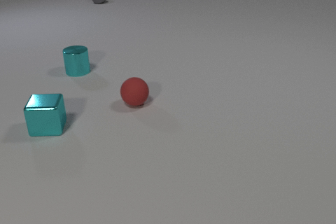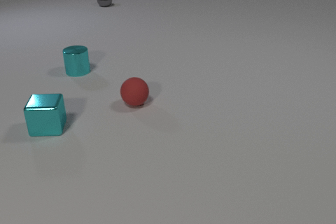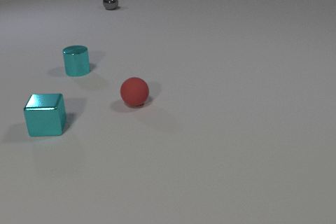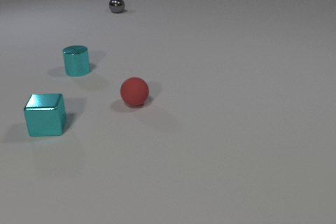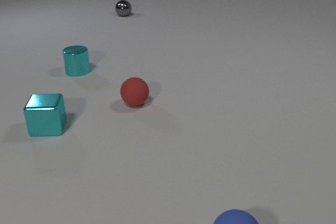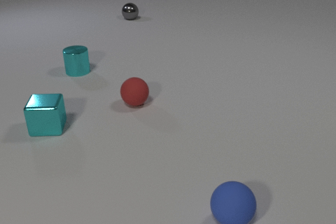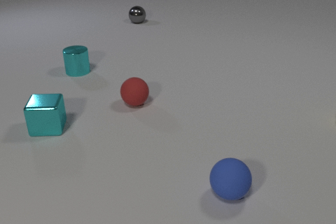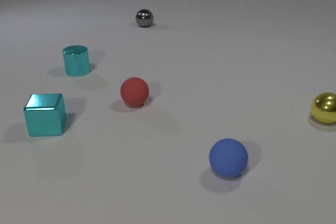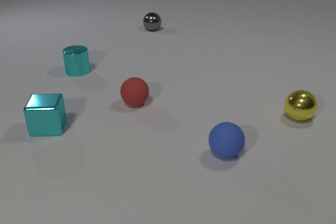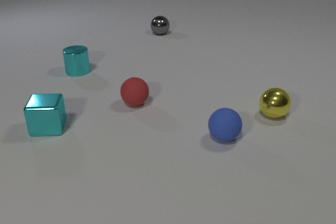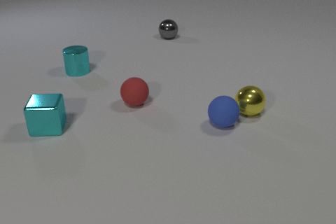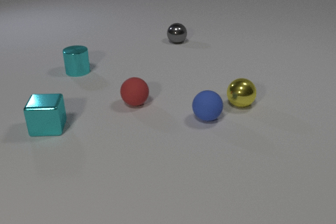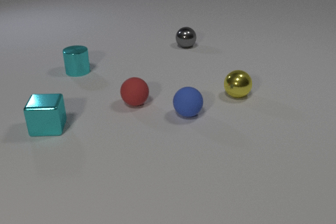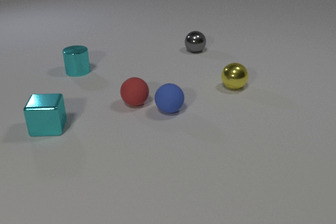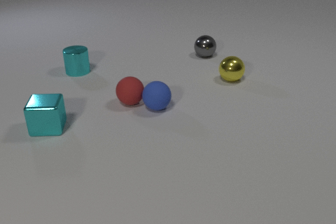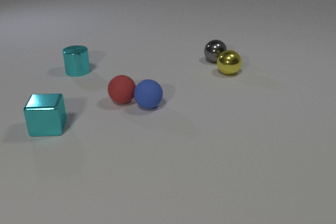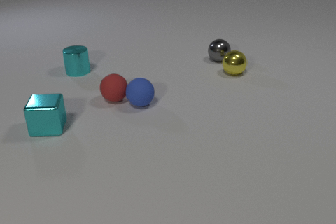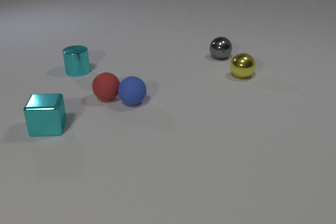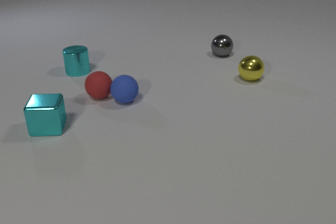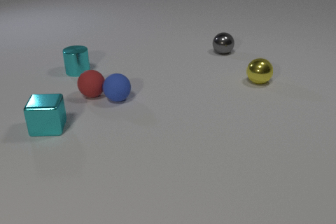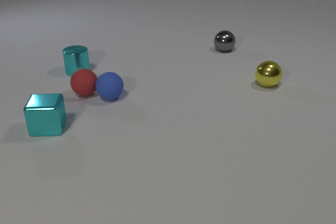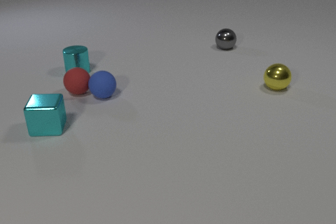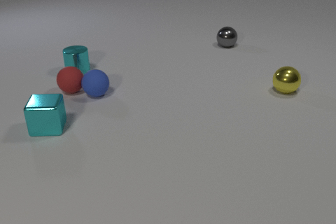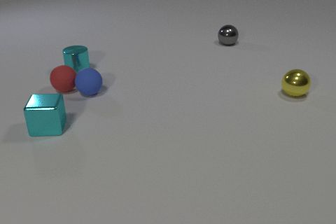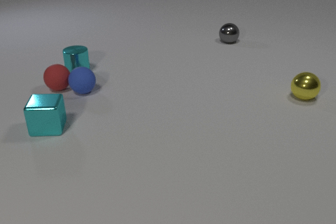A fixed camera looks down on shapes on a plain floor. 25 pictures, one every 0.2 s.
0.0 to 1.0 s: The blue rubber sphere comes in at the bottom edge, rolls away from the camera. The gray metal sphere rolls toward the camera and to the right.
1.0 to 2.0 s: The blue rubber sphere rolls away from the camera. The yellow metal sphere comes in at the right edge, rolls to the left. The gray metal sphere rolls toward the camera and to the right.
2.0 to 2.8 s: The blue rubber sphere rolls to the left and away from the camera. The yellow metal sphere rolls away from the camera. The gray metal sphere rolls toward the camera and to the right. The blue rubber sphere and the yellow metal sphere collide. The blue rubber sphere and the red rubber sphere collide.
2.8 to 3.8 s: The blue rubber sphere rolls to the left and away from the camera. The yellow metal sphere rolls to the right. The red rubber sphere rolls to the left and away from the camera. The gray metal sphere rolls to the right and away from the camera. The yellow metal sphere and the gray metal sphere collide.
3.8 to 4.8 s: The blue rubber sphere rolls to the left and away from the camera. The yellow metal sphere rolls to the right and toward the camera. The red rubber sphere rolls to the left and away from the camera. The gray metal sphere rolls away from the camera.
Are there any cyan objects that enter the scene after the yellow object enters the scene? no.
How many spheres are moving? 4.
What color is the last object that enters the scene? yellow.
